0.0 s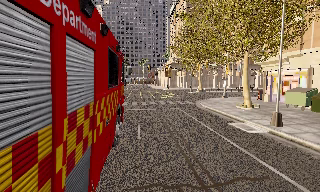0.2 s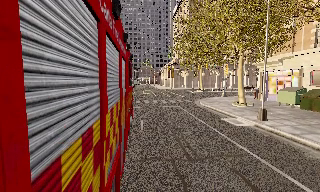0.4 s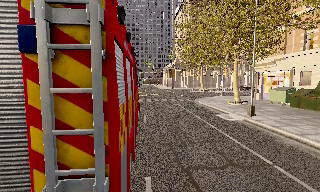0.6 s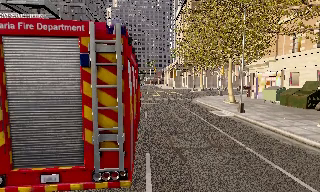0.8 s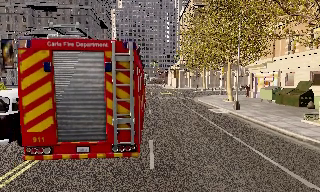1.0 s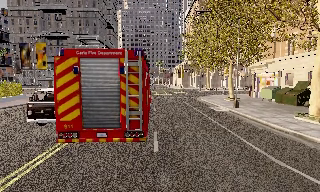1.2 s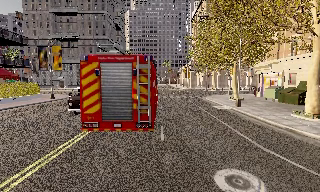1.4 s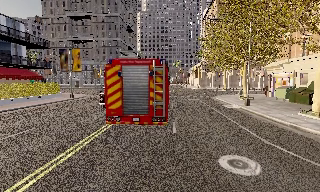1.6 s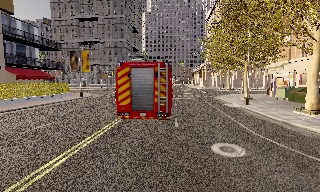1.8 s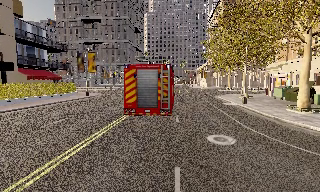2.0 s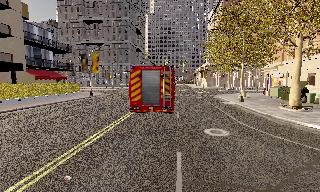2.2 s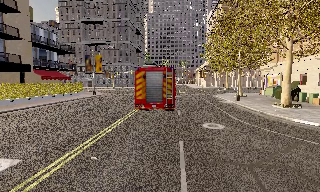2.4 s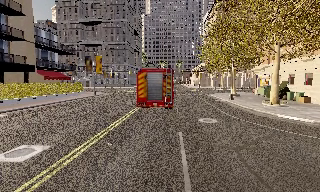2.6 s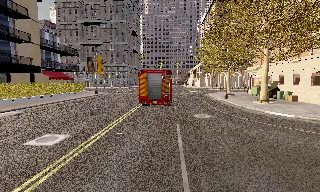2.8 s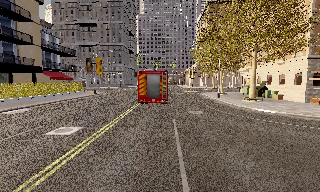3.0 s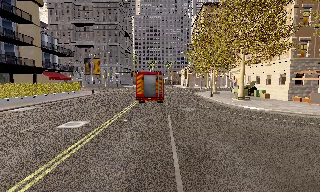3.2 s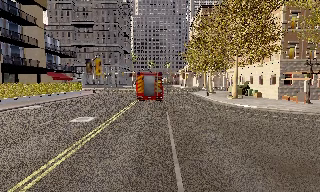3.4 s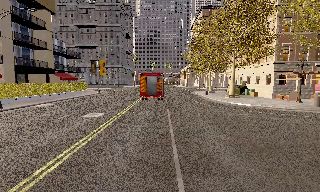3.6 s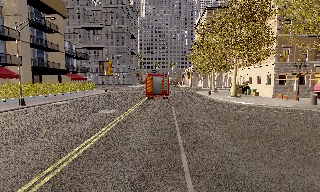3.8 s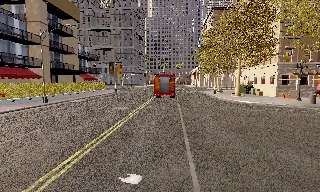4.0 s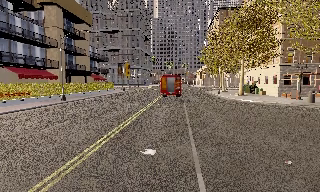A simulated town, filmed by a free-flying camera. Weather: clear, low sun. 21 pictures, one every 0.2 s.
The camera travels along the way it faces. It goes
backward.
0.0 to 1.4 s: The camera swings to its left by about 10 degrees, and the scene slides to the right. It travels backward, about 8 m, so what stands in front gets smaller.
1.4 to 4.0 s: The camera travels backward, about 16 m, so what stands in front gets smaller.
The film runs backward here.
